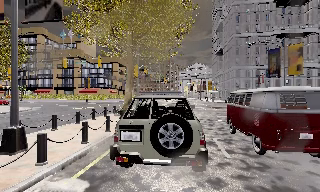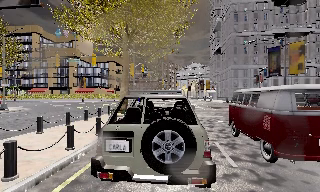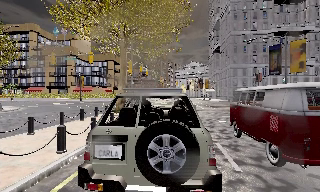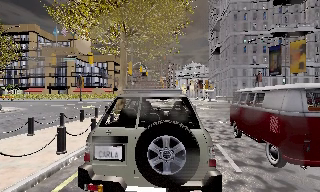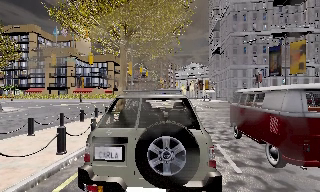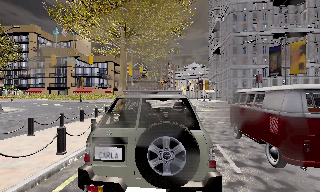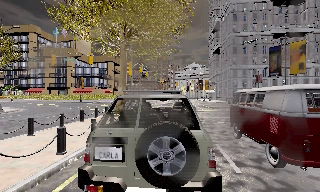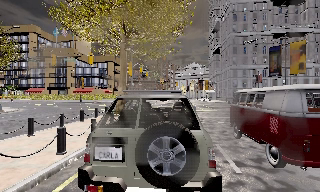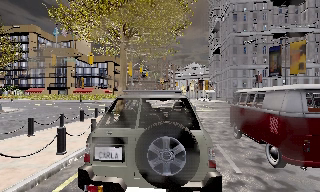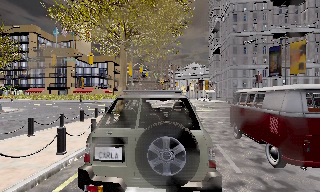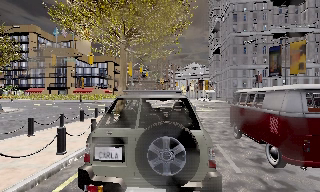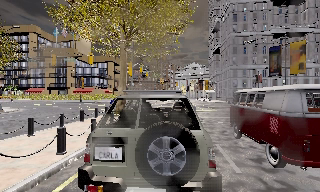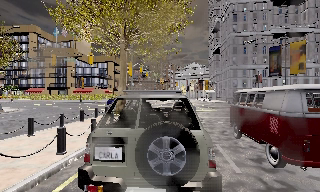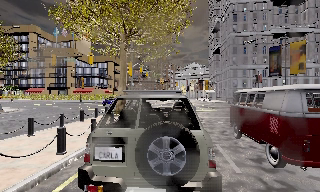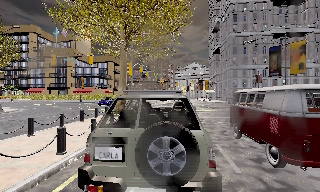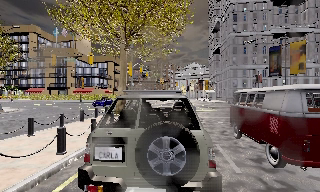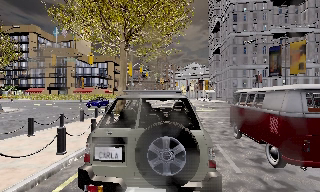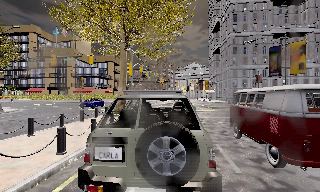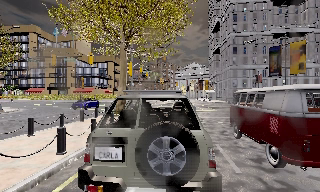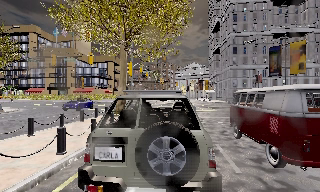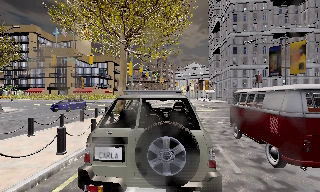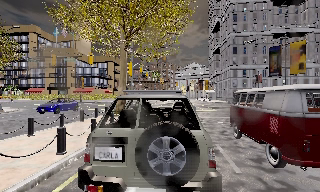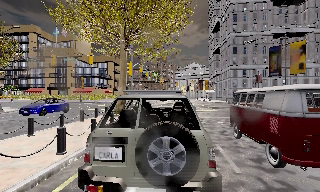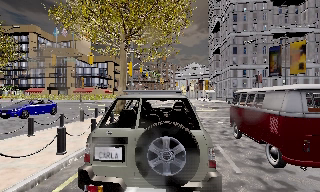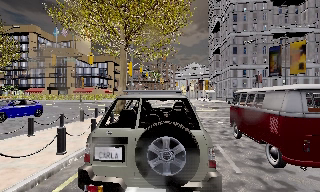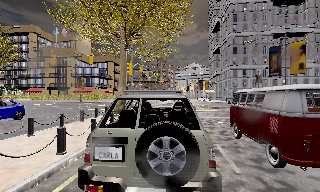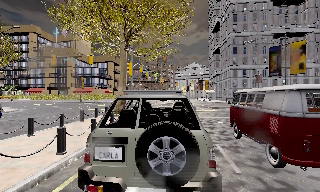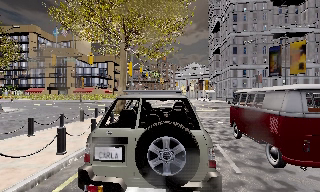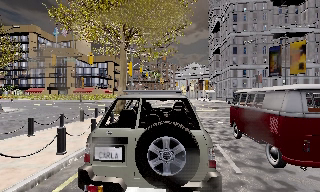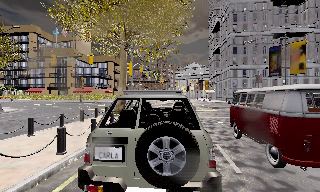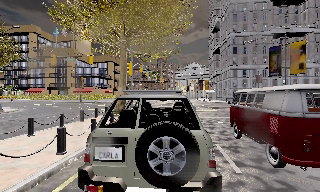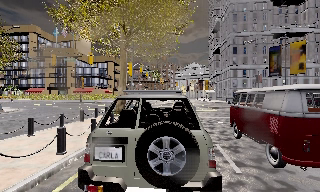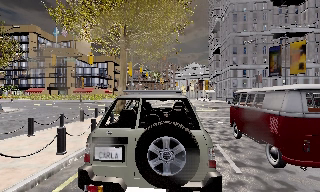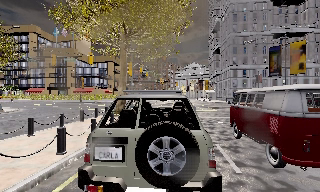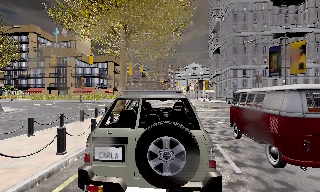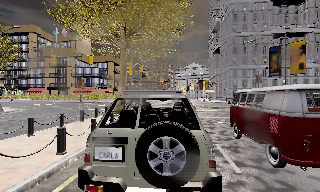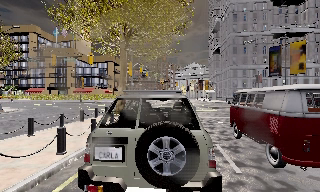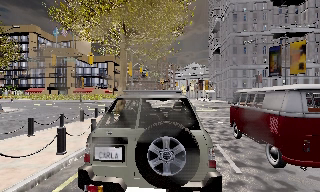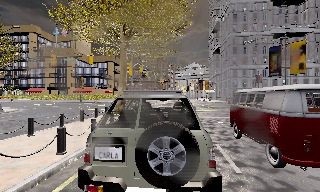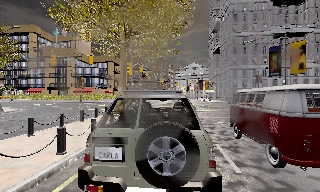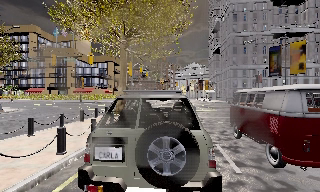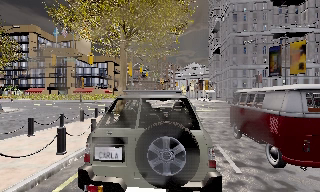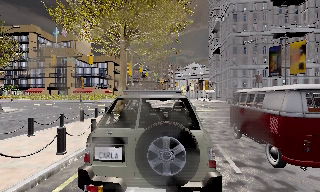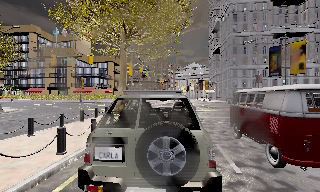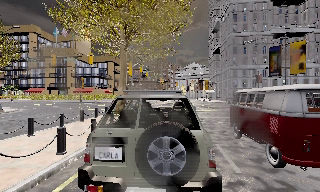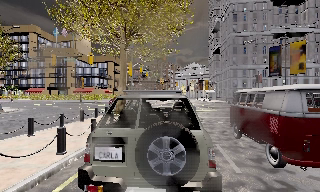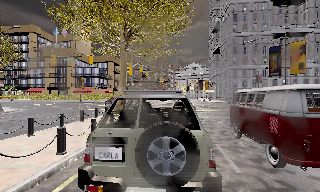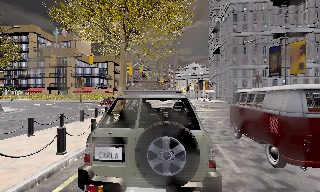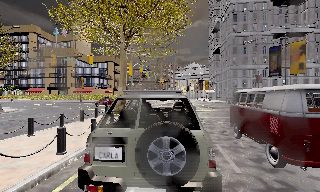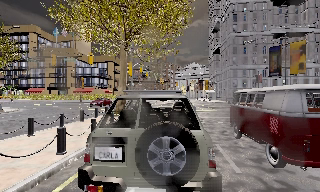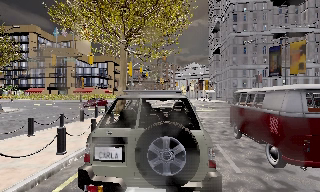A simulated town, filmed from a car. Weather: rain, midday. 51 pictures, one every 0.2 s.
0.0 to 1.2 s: The camera travels forward, about 1 m, so what stands in front looms larger. It loses speed.
1.2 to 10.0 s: The camera keeps its place and its aim.
The film runs forward here.
